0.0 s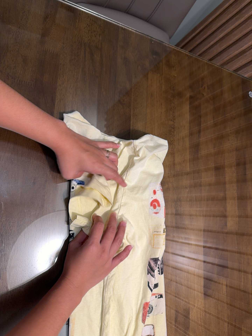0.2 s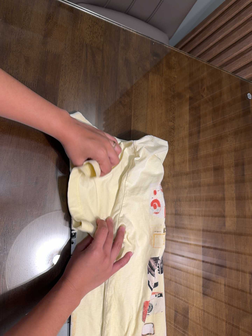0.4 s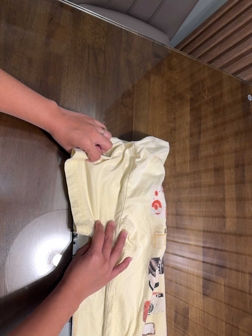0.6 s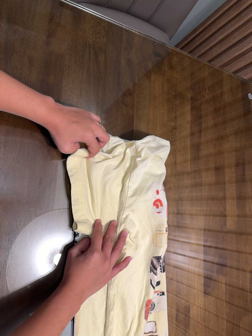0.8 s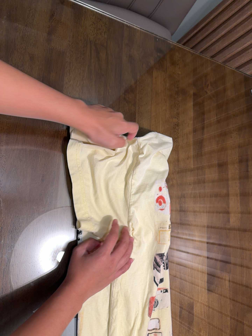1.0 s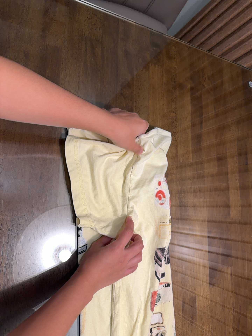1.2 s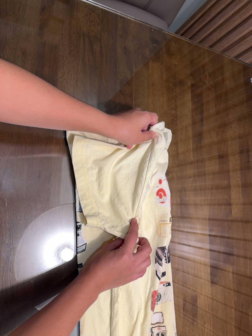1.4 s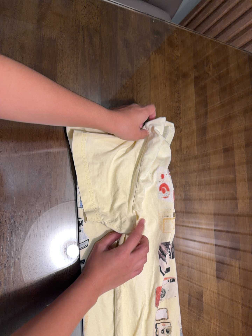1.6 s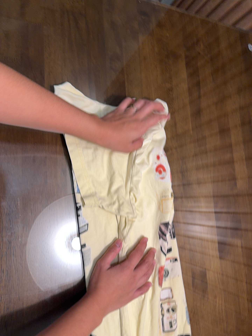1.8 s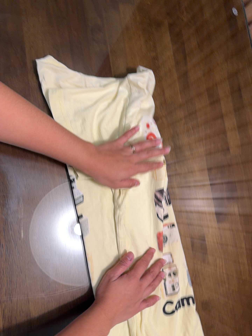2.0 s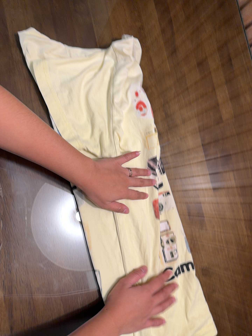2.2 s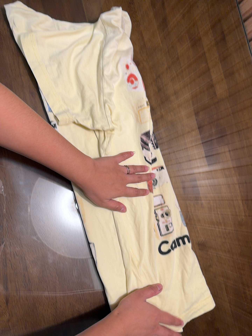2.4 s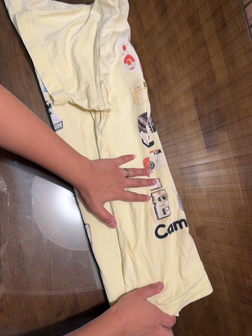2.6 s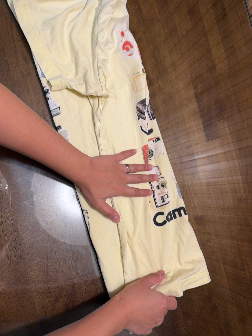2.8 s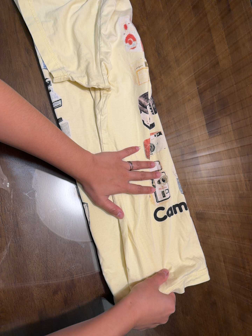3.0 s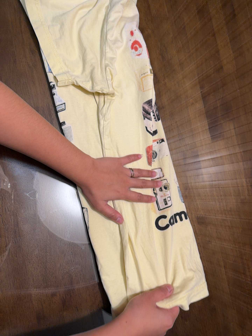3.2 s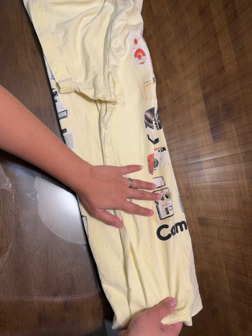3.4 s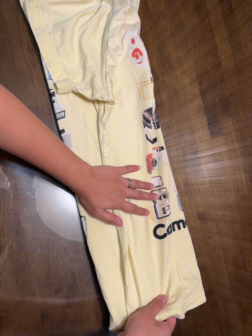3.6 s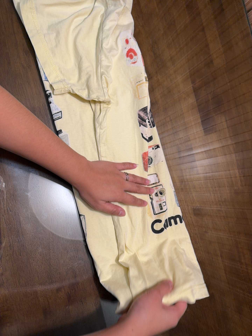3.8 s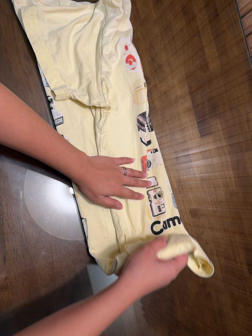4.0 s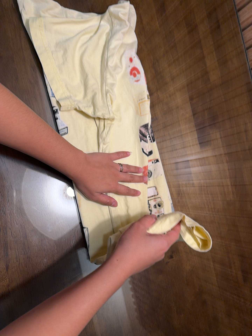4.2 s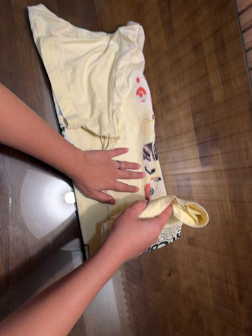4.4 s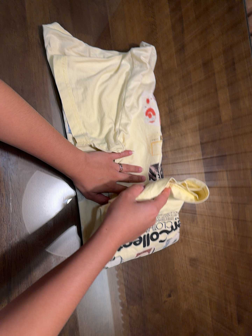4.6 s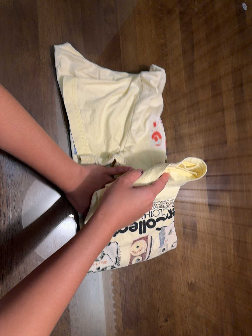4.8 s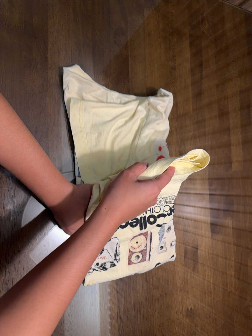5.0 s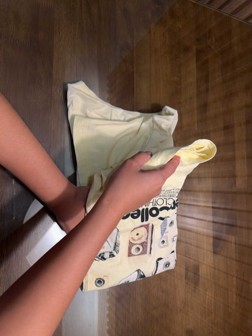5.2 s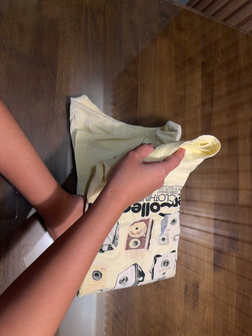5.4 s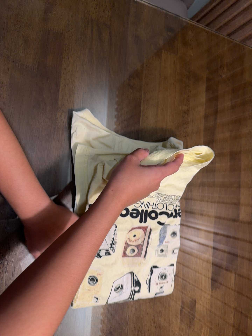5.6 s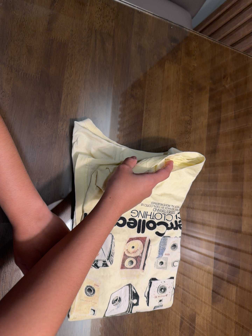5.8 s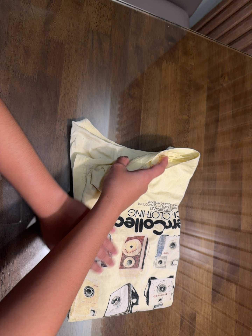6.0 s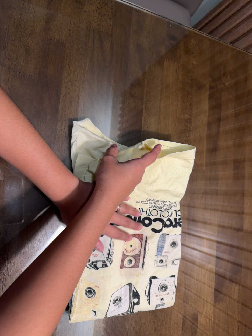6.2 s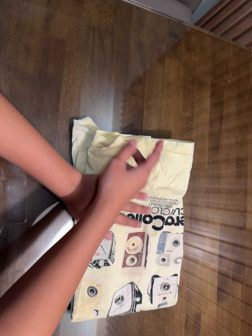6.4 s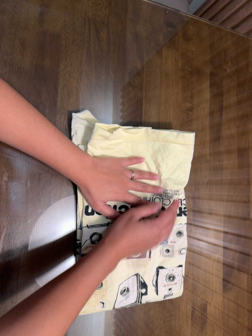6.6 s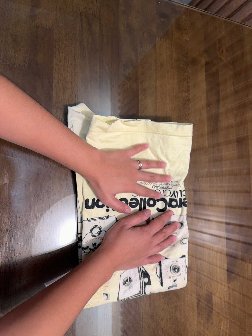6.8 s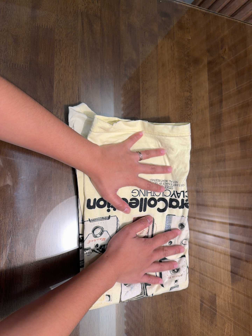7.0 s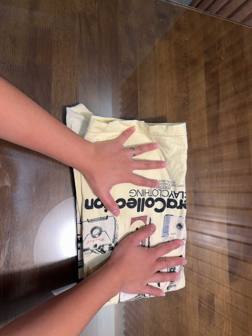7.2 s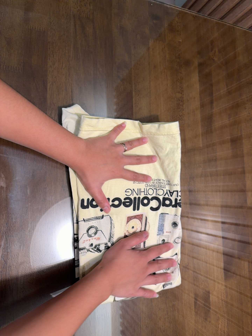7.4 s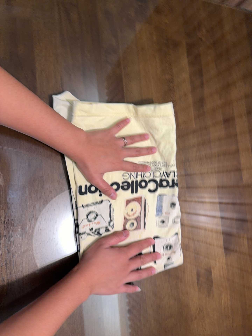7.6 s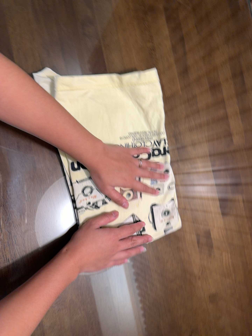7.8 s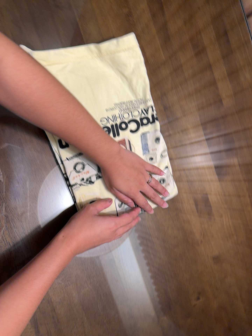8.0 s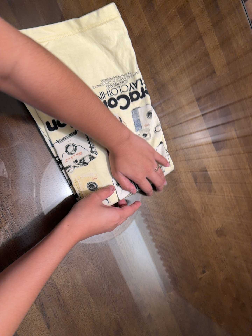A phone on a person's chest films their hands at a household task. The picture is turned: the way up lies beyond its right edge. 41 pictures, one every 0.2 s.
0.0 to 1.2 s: The camera shifts only a little, or ends up much as it began.
1.2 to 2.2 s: The camera travels toward the bottom of its view and to its right, about 16 cm, so close, fixed things drift upward. It rolls about its line of sight by about 15 degrees, and the scene rotates counterclockwise.
2.2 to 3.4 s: The camera travels toward the bottom of its view, about 7 cm, so close, fixed things drift upward.
3.4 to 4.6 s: The camera travels toward the top of its view and to its left, about 16 cm, so close, fixed things drift downward. It rolls about its line of sight by about 10 degrees, and the scene rotates clockwise.
4.6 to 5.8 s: The camera travels toward the top of its view, about 12 cm, so close, fixed things drift downward. It rolls about its line of sight by about 10 degrees, and the scene rotates clockwise.
5.8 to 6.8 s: The camera shifts only a little, or ends up much as it began.
6.8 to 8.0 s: The camera travels toward the bottom of its view, about 9 cm, so close, fixed things drift upward. Its aim tips toward the bottom of its view by about 10 degrees, and the scene shifts upward. It rolls about its line of sight by about 25 degrees, and the scene rotates counterclockwise.
The film runs forward here.
